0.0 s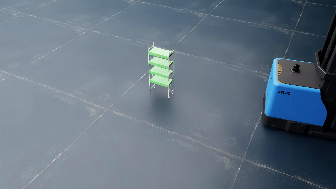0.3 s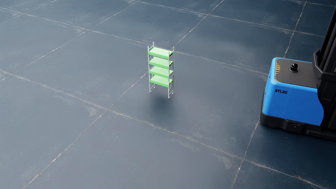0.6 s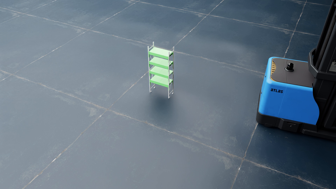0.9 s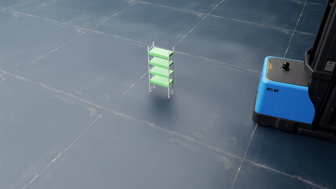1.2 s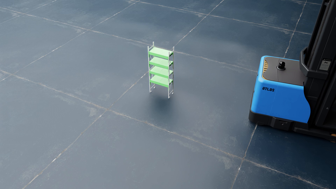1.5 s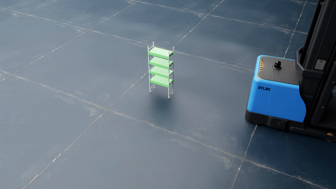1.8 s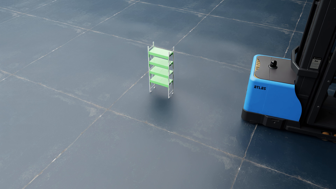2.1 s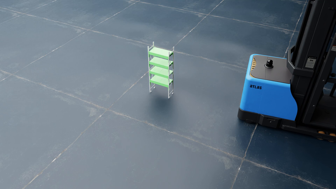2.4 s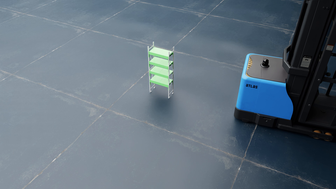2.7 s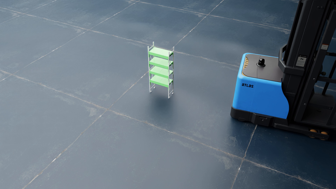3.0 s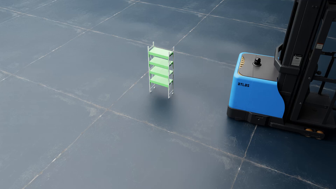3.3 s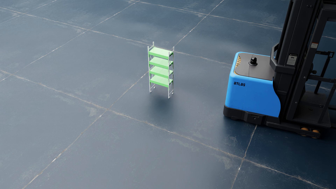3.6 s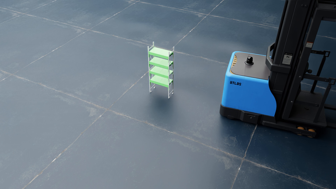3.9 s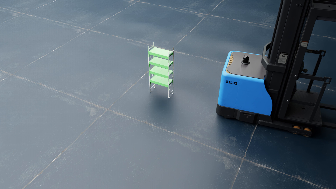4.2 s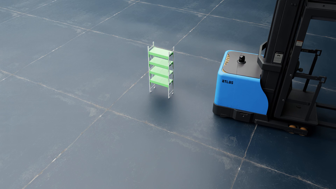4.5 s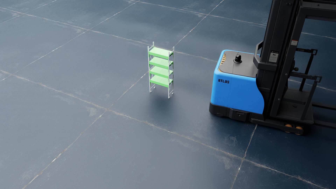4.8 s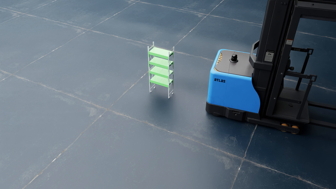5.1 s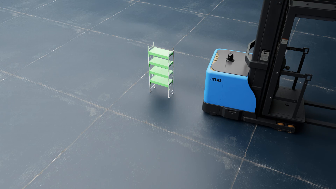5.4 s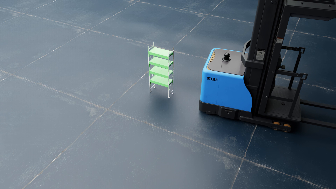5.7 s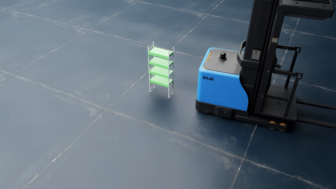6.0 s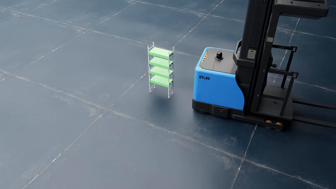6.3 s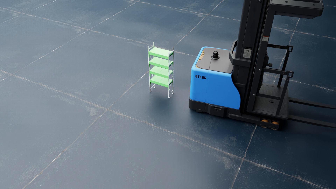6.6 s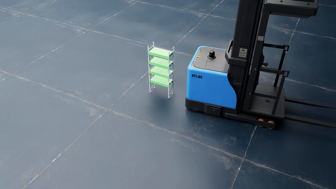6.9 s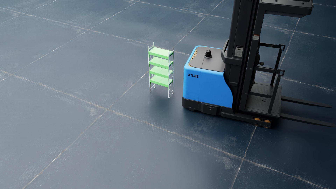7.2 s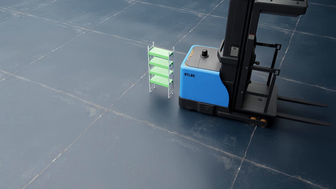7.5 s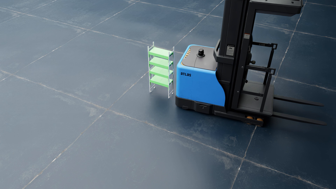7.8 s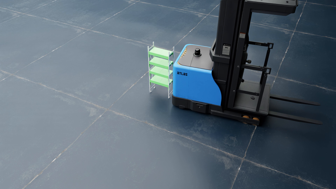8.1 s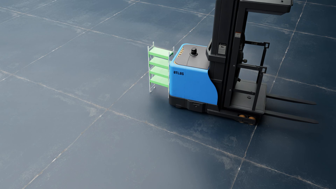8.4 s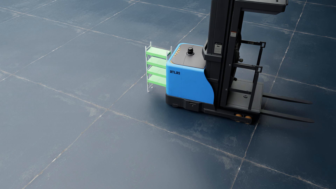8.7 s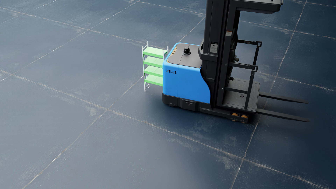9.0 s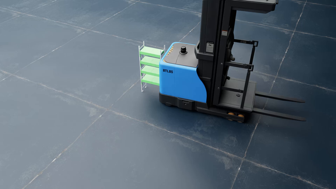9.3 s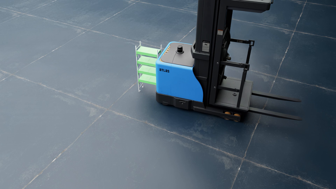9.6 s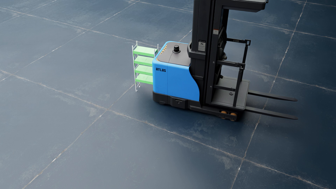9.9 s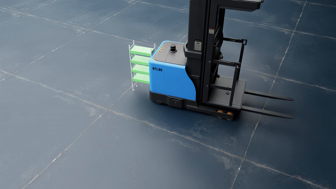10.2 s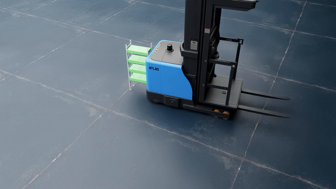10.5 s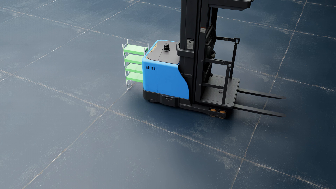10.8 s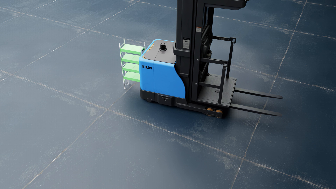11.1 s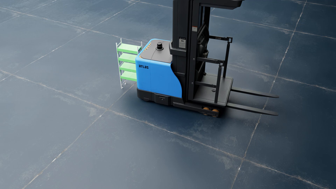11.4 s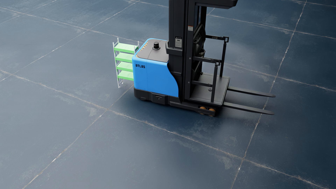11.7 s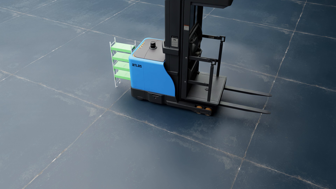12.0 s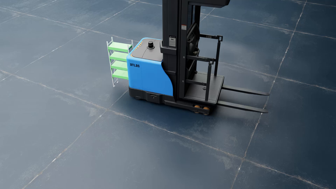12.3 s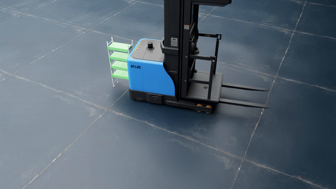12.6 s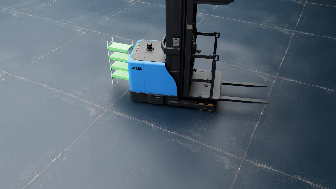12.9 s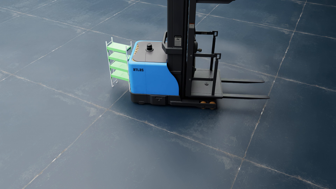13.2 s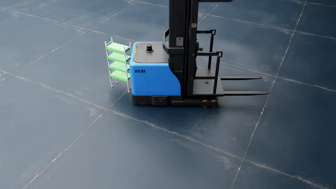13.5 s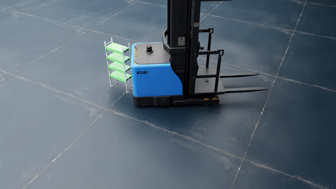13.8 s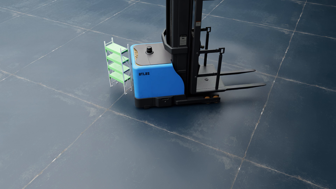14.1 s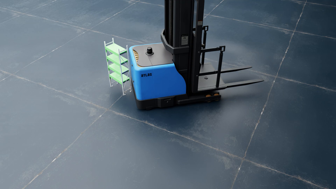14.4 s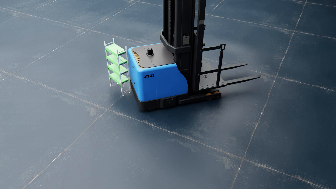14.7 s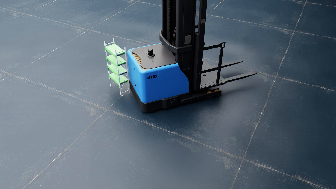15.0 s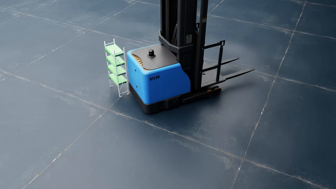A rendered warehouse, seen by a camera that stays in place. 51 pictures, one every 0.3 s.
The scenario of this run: A forklift runs into an object in its way.
